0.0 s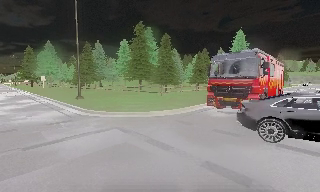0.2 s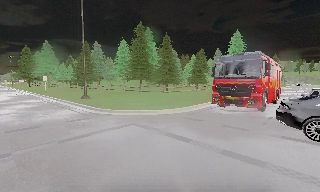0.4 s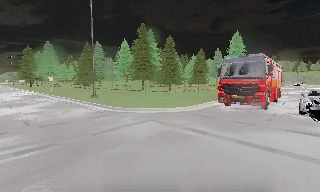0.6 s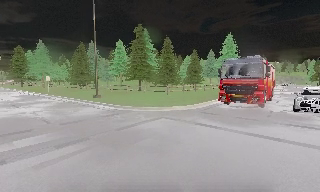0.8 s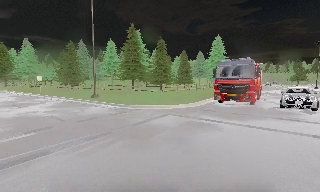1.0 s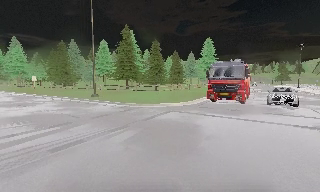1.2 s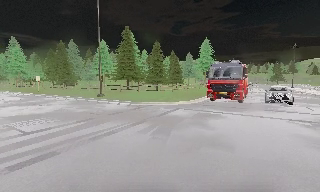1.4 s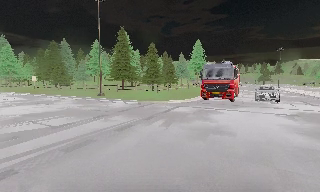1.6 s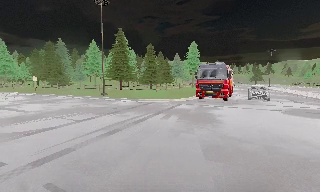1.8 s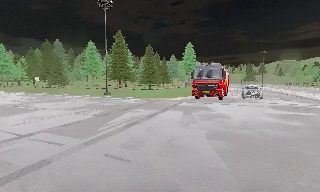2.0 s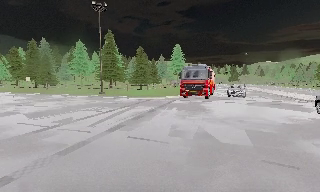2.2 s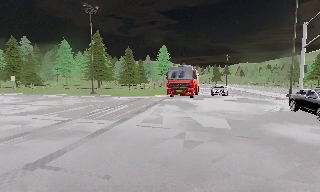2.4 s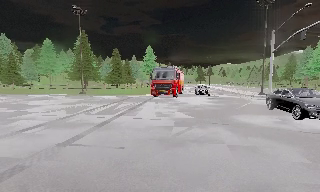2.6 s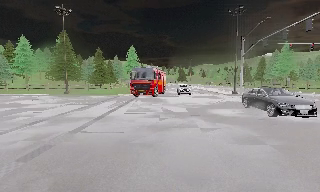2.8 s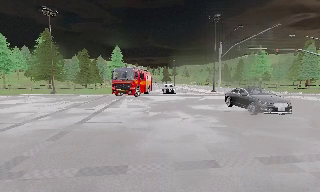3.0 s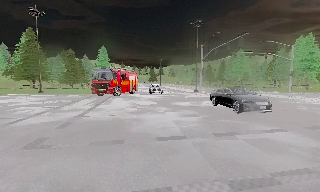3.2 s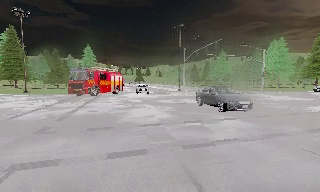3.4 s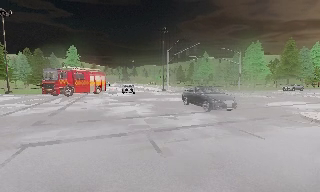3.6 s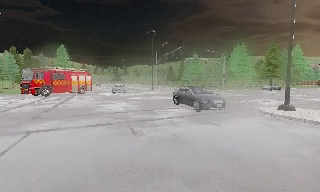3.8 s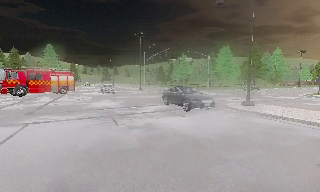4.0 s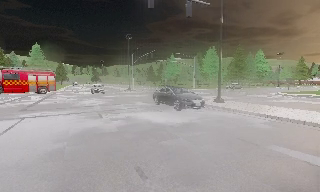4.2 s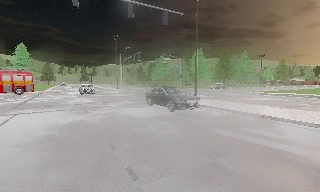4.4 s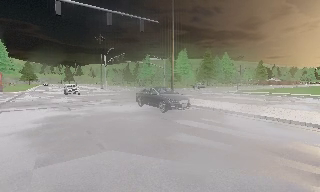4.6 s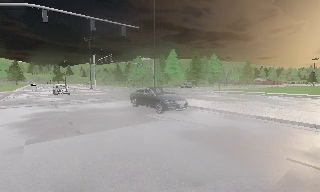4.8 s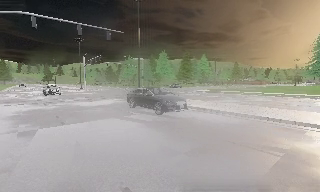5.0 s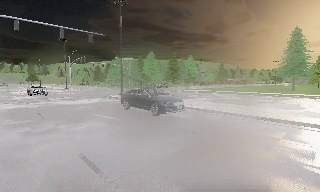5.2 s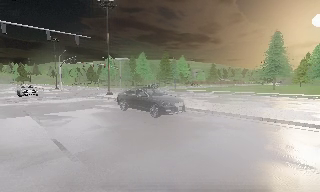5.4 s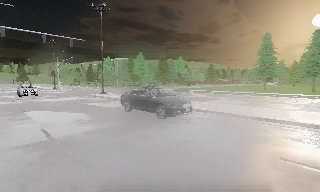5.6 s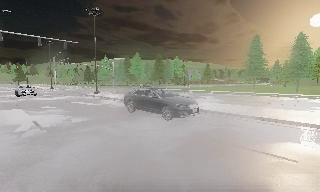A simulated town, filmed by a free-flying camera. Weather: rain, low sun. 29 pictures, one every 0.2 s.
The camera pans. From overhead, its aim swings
clockwise.
The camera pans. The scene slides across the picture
to the left.
0.0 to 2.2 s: The camera pans to its right, which is clockwise from overhead, by about 30 degrees. It travels backward and to its left, about 14 m.
2.2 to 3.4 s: The scene slides to the left, as the camera pans about 30 degrees to its right. It travels backward, about 9 m.
3.4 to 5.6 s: The camera pans to its right, which is clockwise from overhead, by about 30 degrees. It travels backward and to its right, about 18 m, so what stands in front gets smaller.
The film runs forward here.
